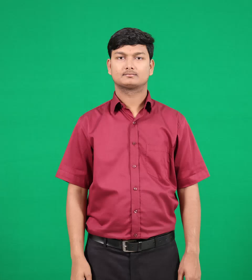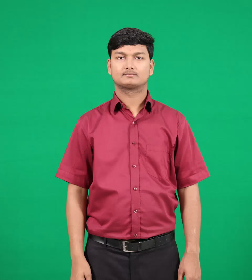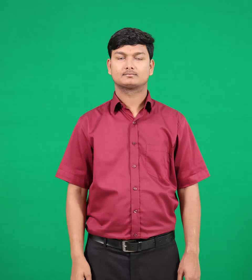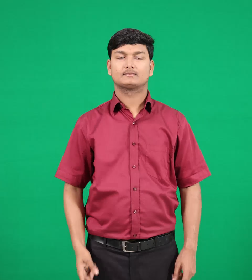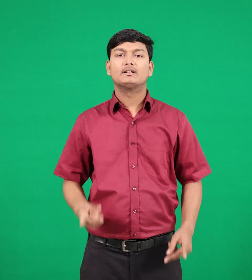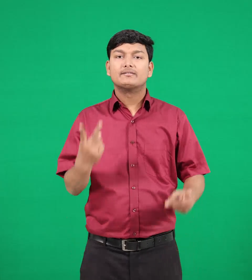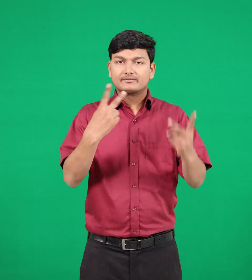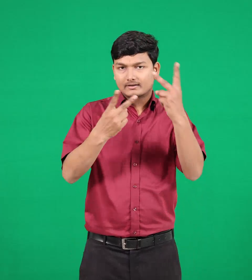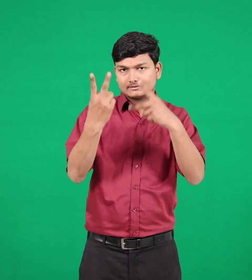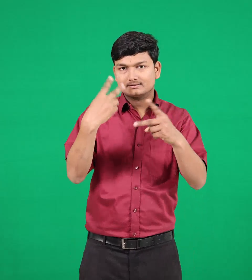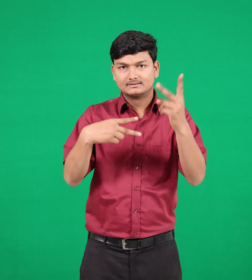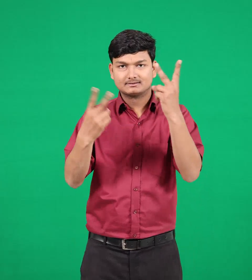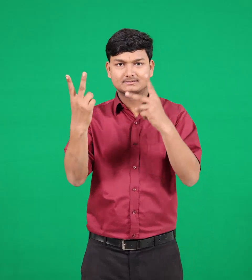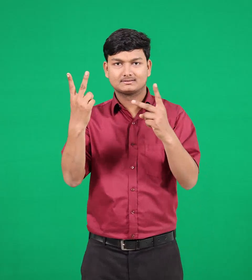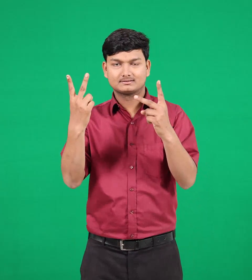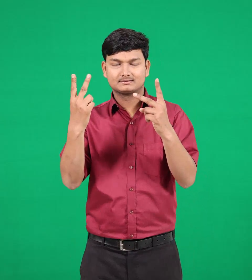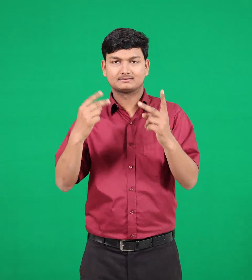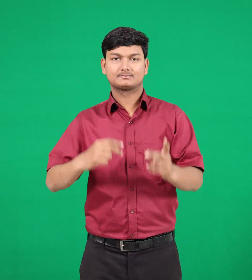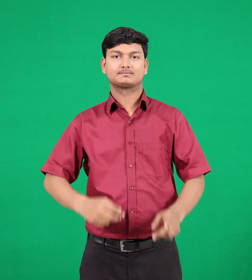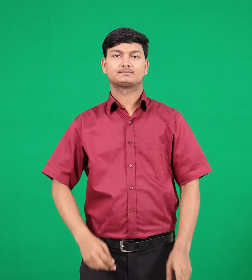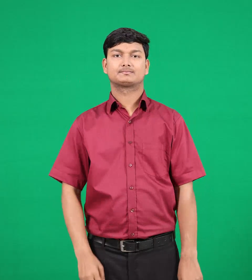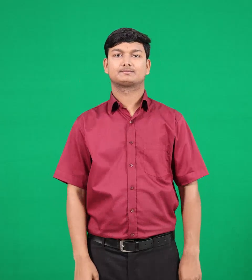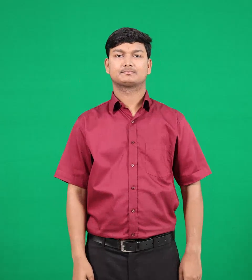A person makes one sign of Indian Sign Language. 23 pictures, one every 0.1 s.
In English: visit
